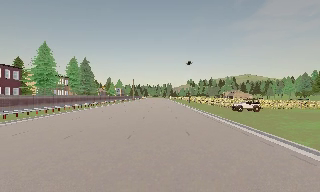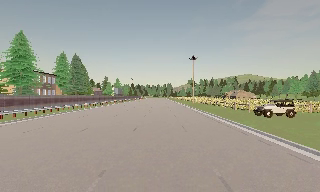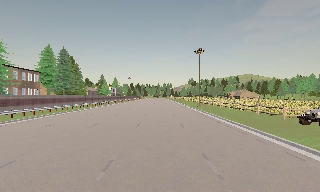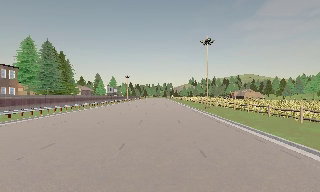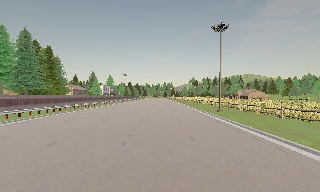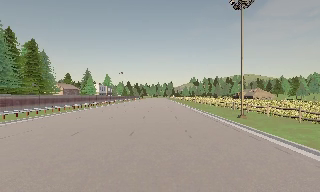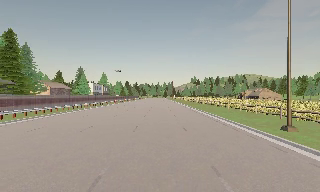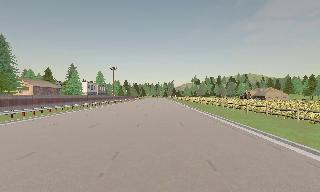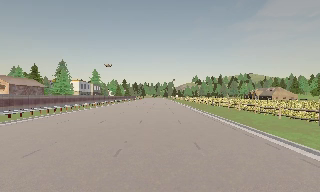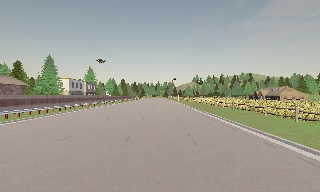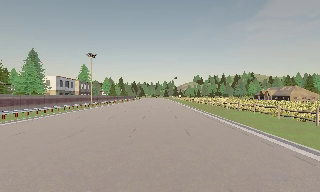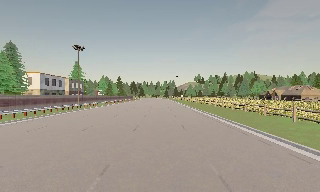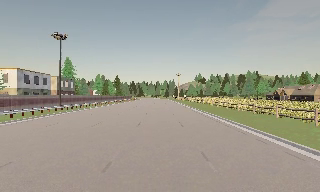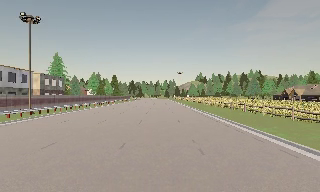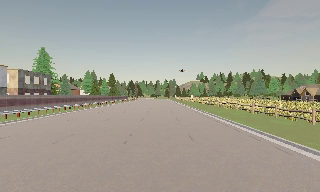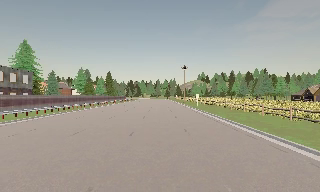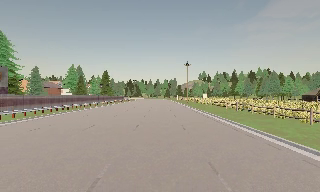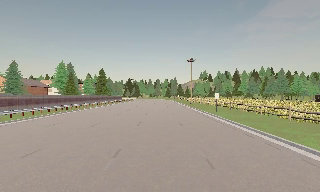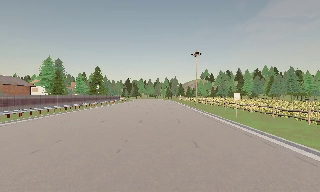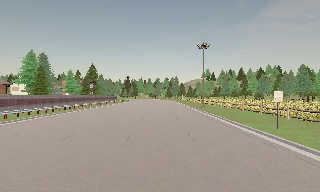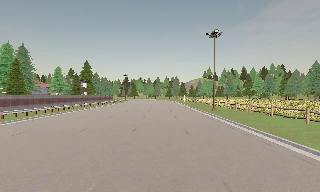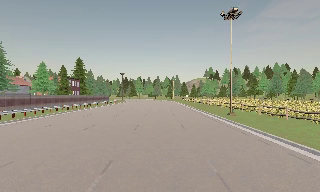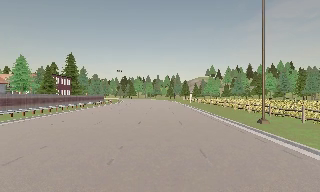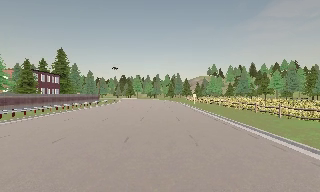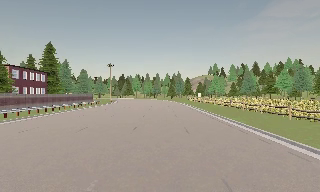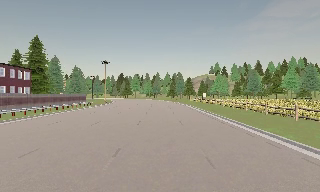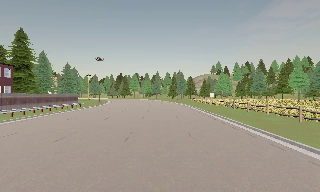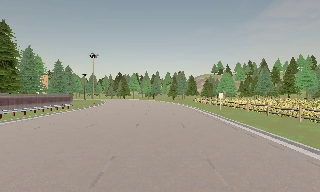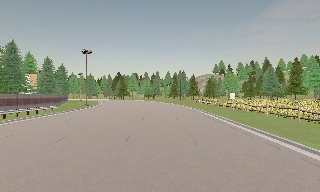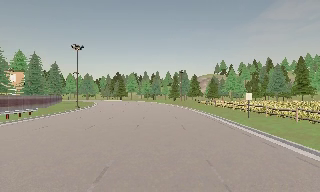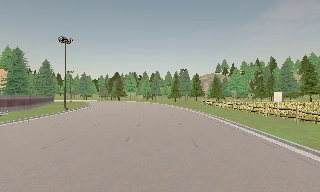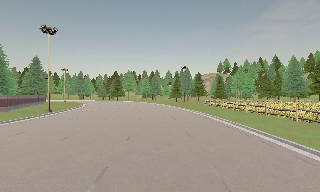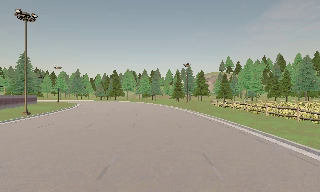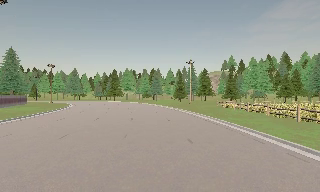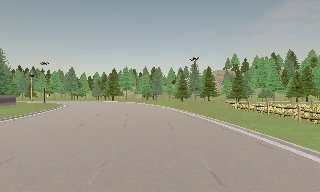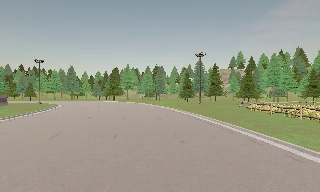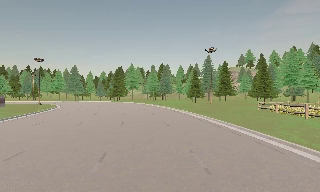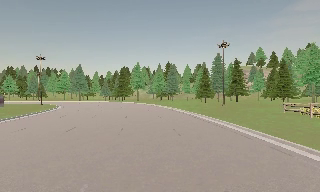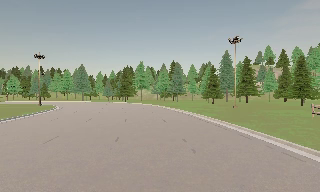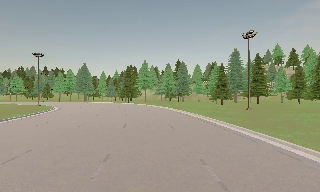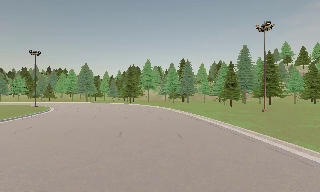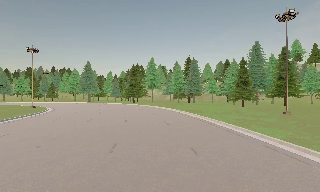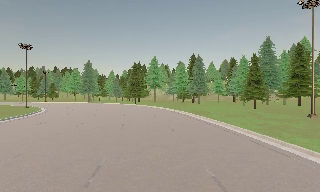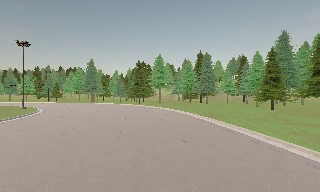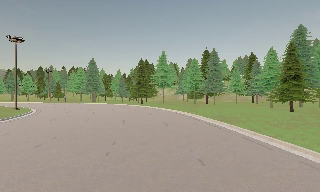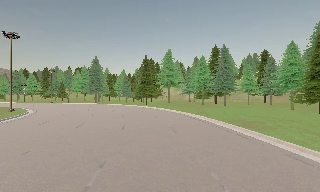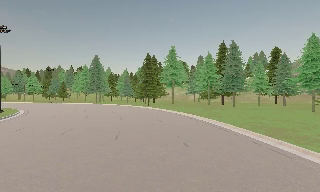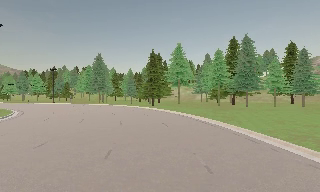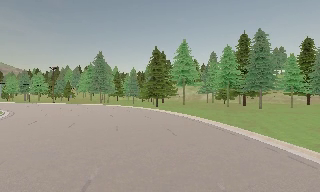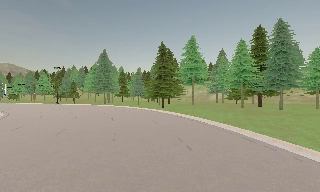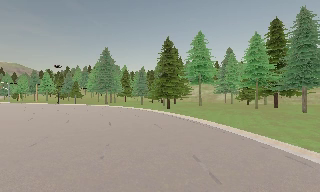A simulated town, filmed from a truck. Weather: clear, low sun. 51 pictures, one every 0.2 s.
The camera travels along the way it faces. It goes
forward.
0.0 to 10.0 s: The scene slides to the right, as the camera pans about 25 degrees to its left. It travels forward, about 220 m, so what stands in front looms larger. It loses speed.
The film runs forward here.
